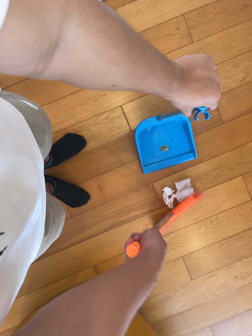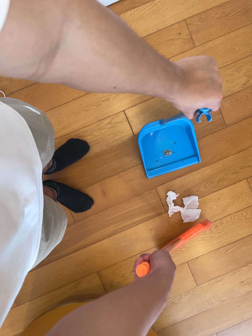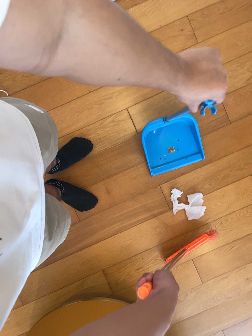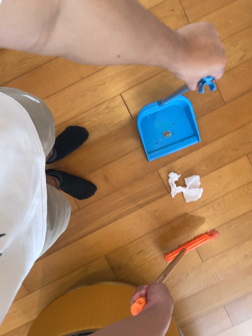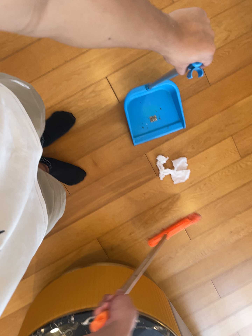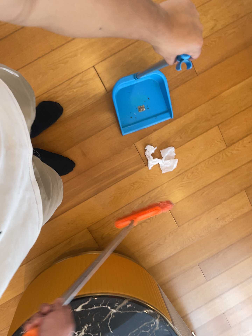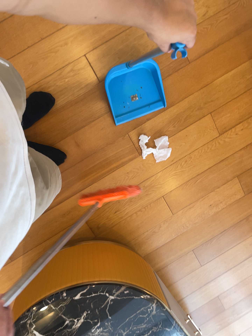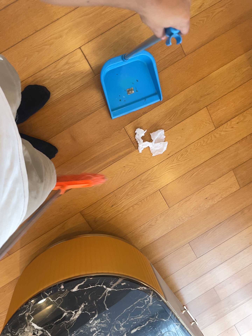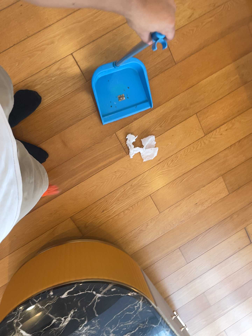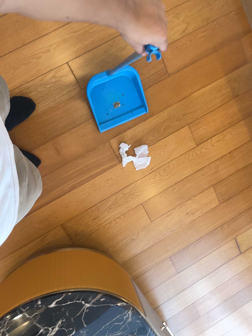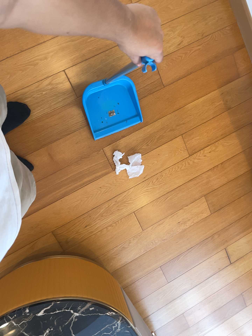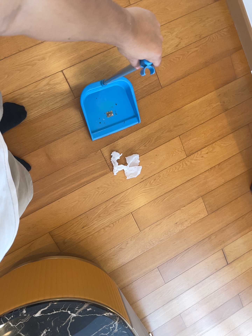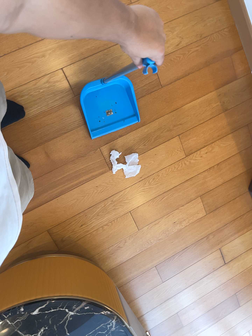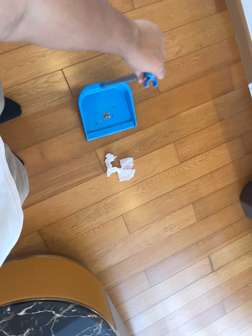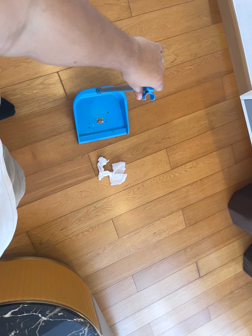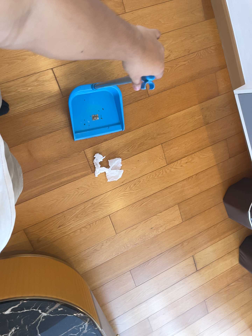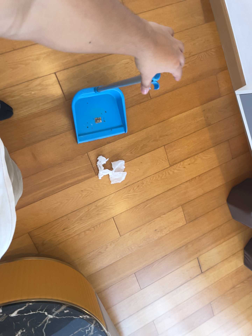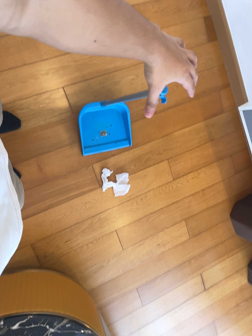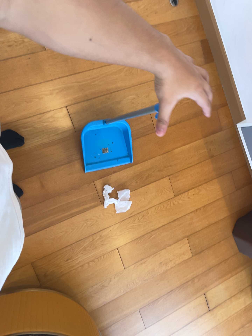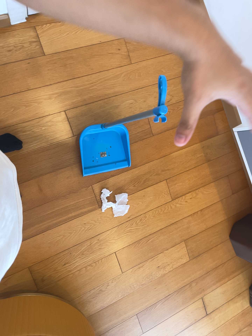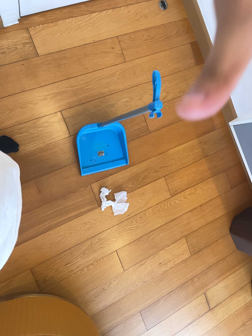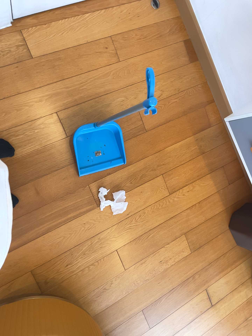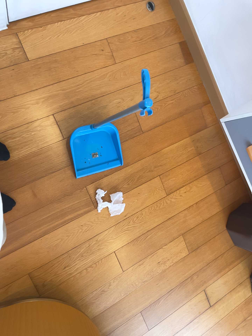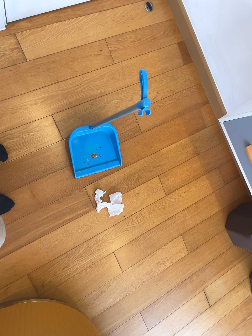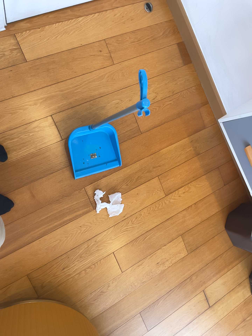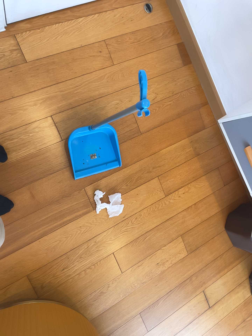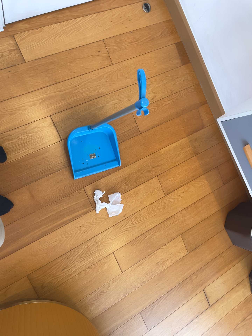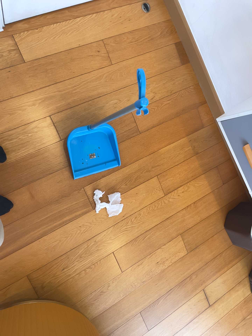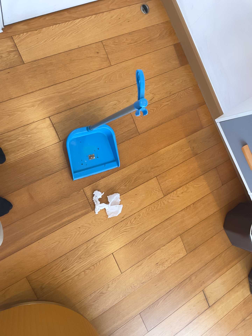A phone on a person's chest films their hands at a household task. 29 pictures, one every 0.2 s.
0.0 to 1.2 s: The camera's aim tips toward the bottom of its view by about 10 degrees, and the scene shifts upward. It rolls about its line of sight by about 10 degrees, and the scene rotates counterclockwise.
1.2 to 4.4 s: The camera swings to its right by about 15 degrees, and the scene slides to the left. It travels backward, about 10 cm, so what stands in front gets smaller. Its aim tips toward the top of its view by about 15 degrees, and the scene shifts downward.
4.4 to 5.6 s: The camera keeps its place and its aim.
The film runs backward here.
